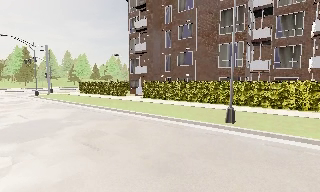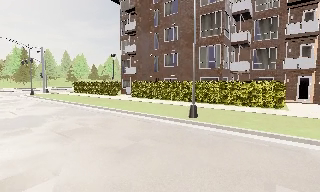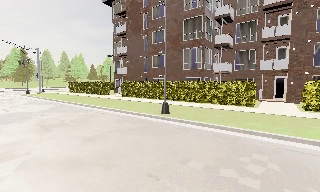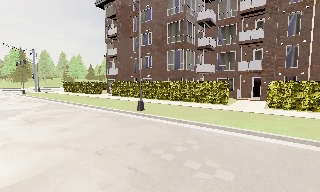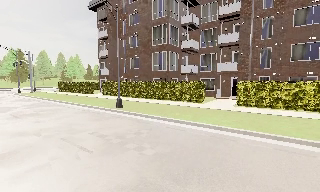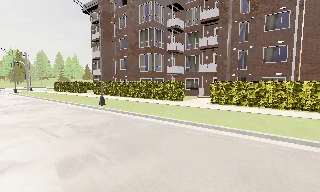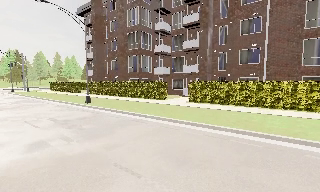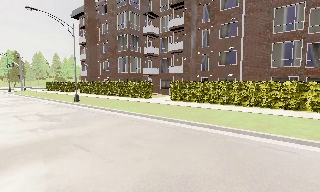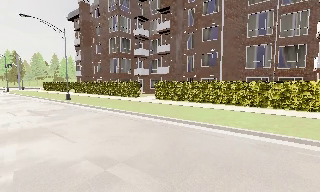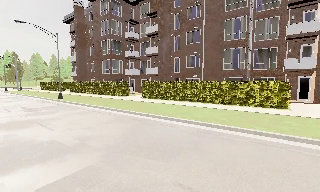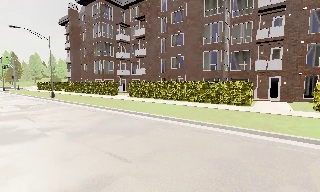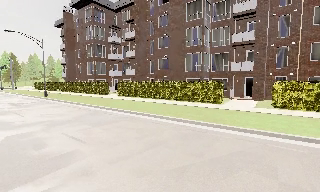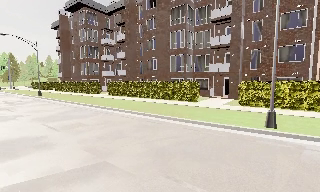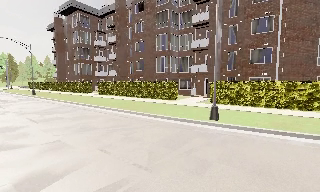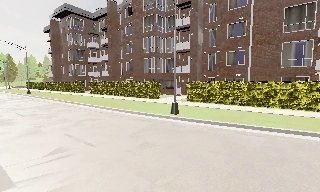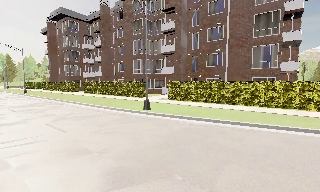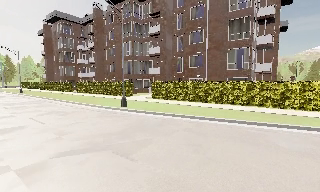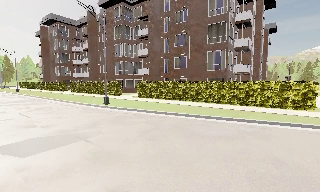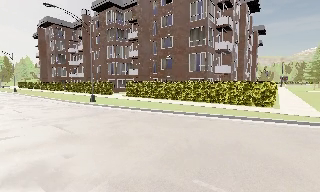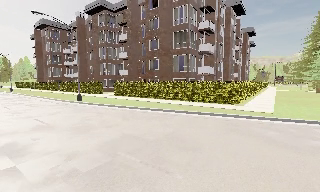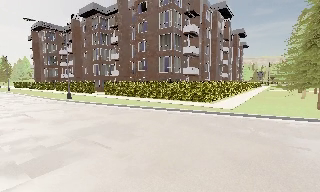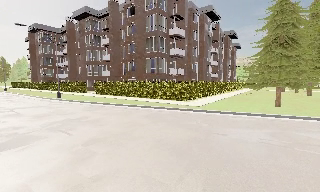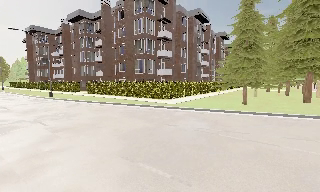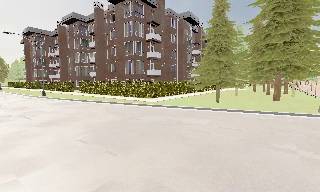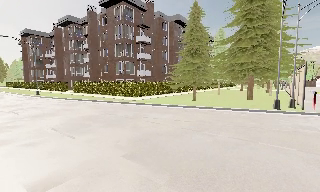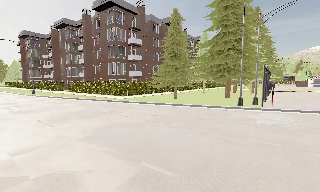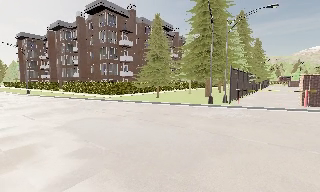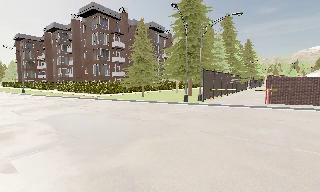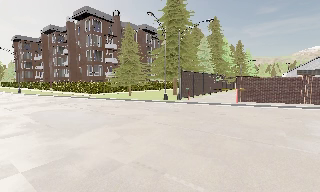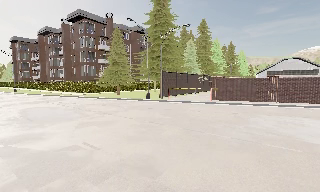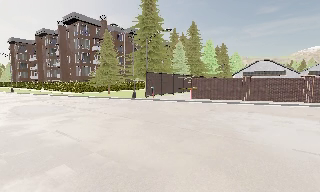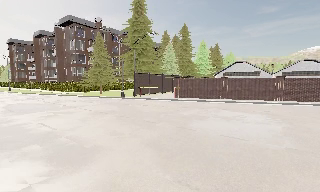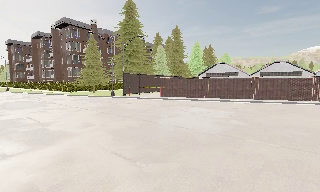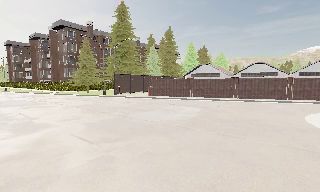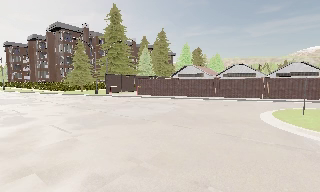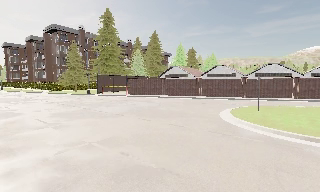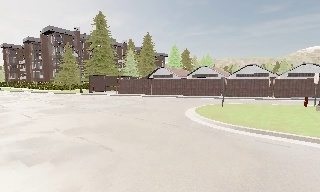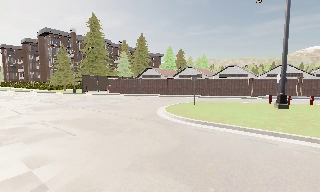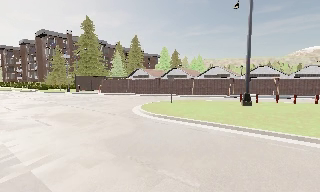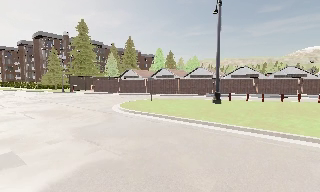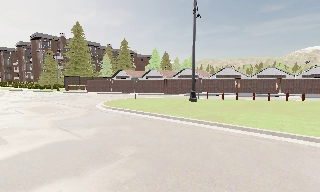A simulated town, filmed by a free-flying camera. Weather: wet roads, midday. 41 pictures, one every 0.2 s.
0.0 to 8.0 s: The camera travels to its right and backward, about 90 m, so close, fixed things drift to the left.
The film runs forward here.
